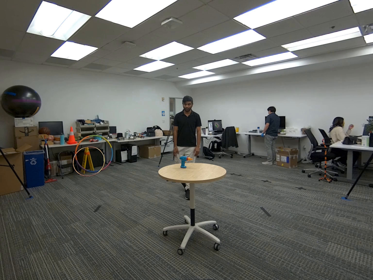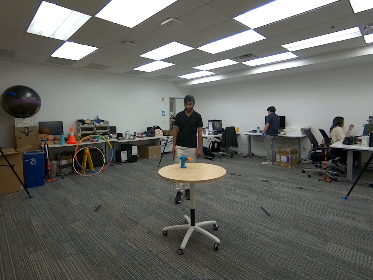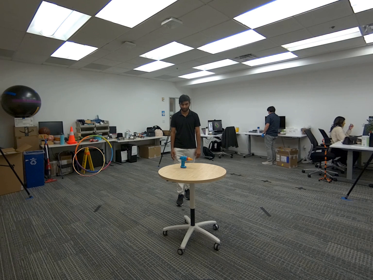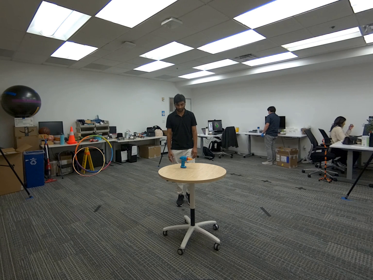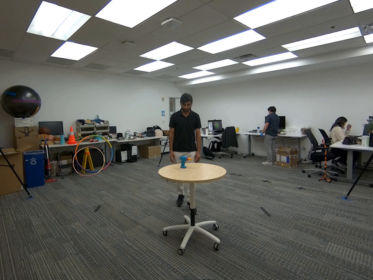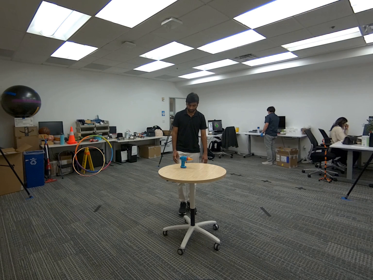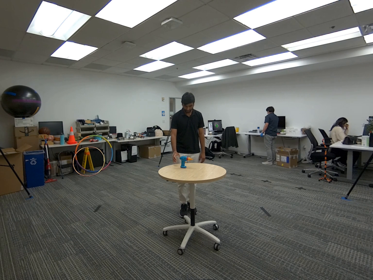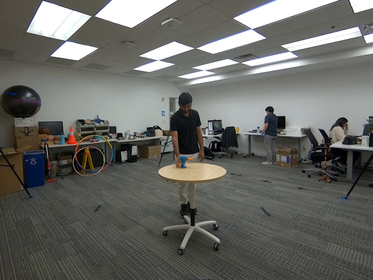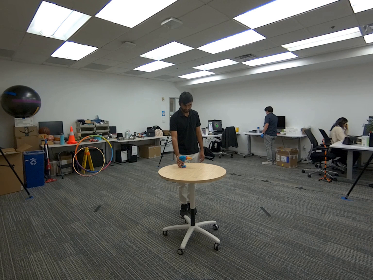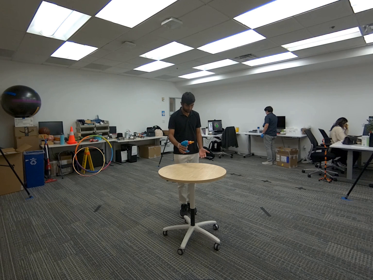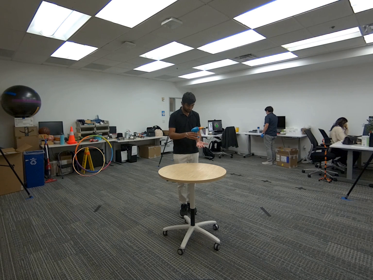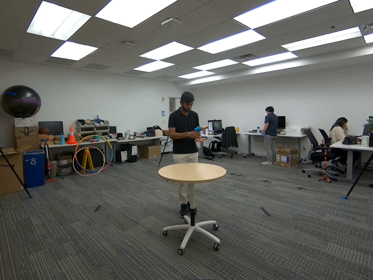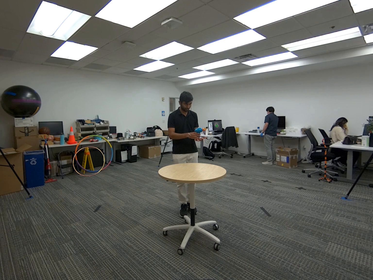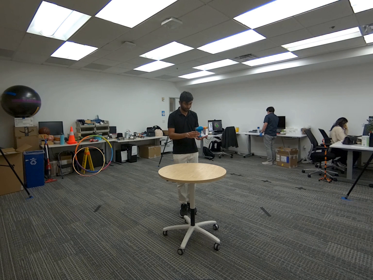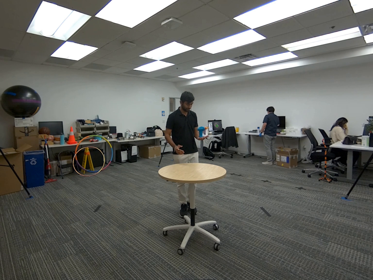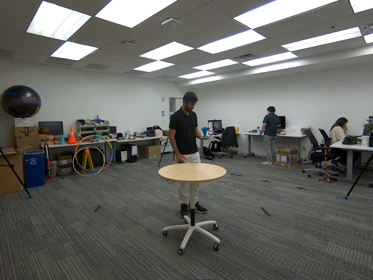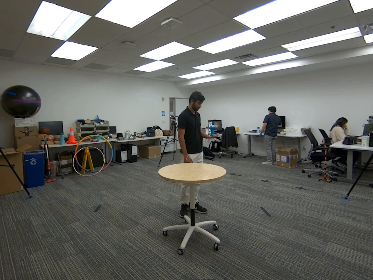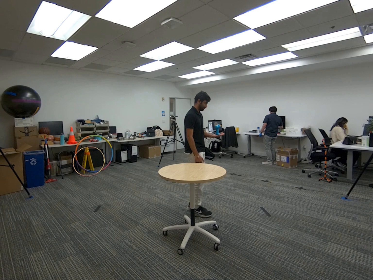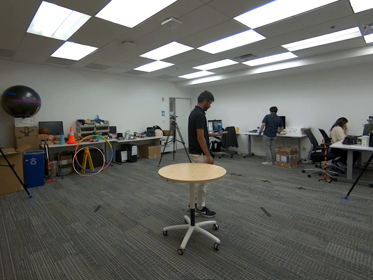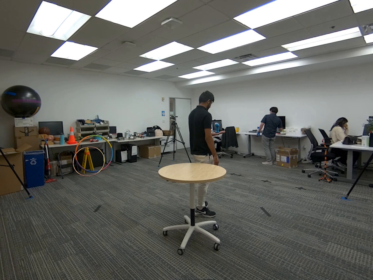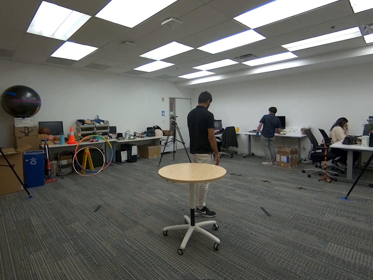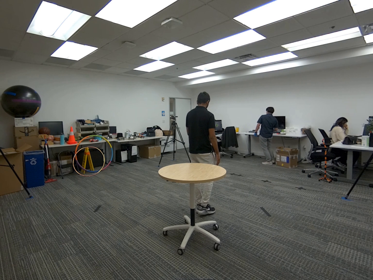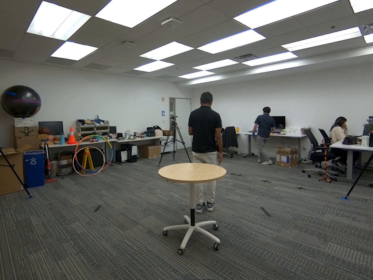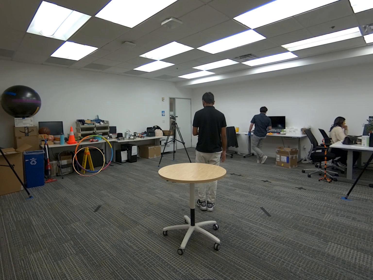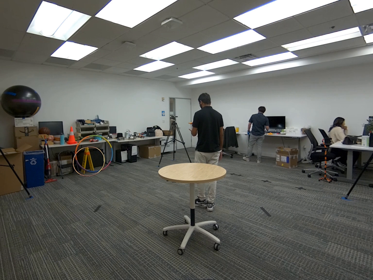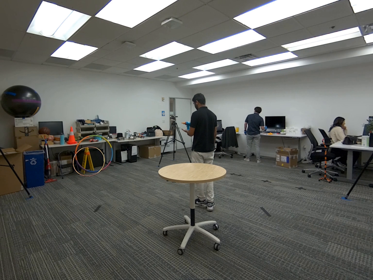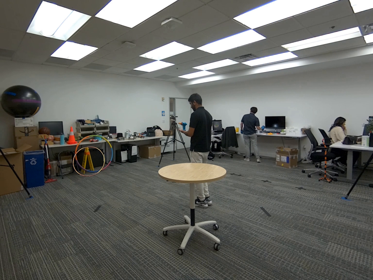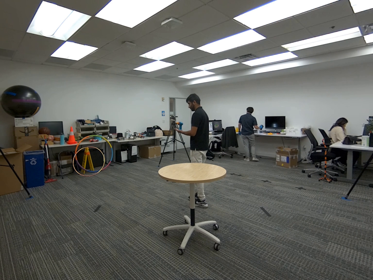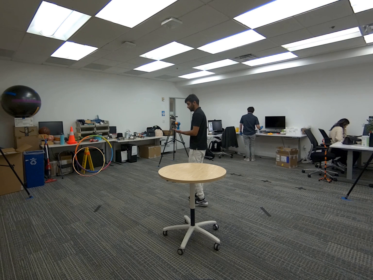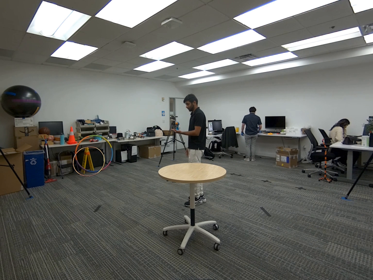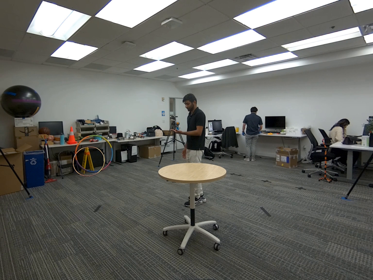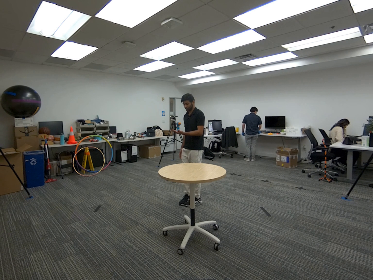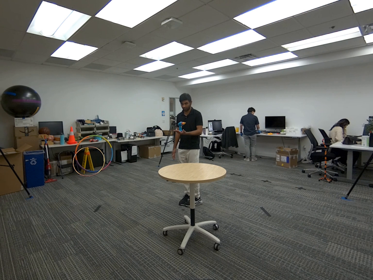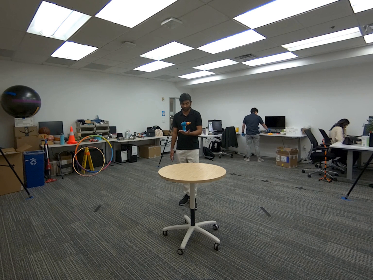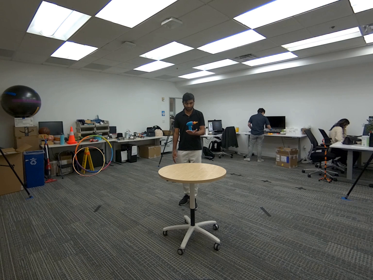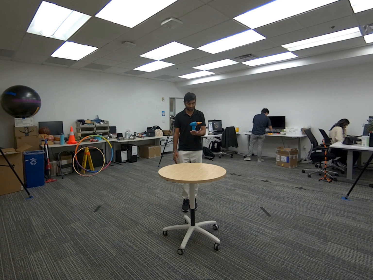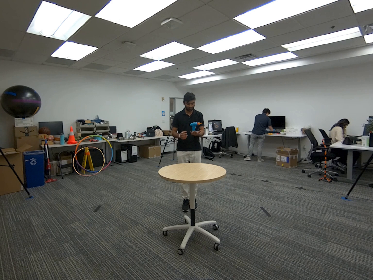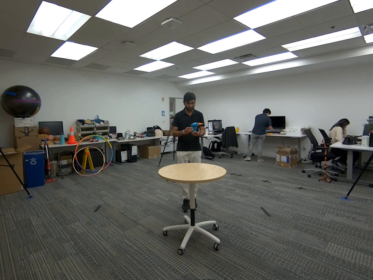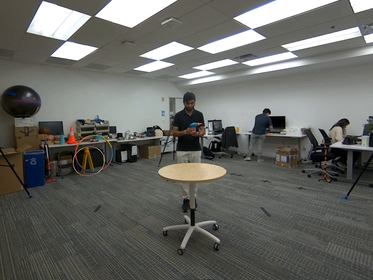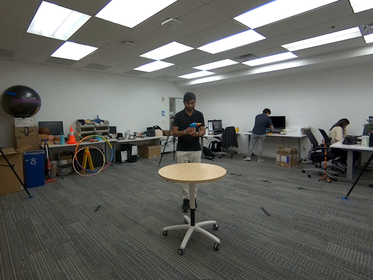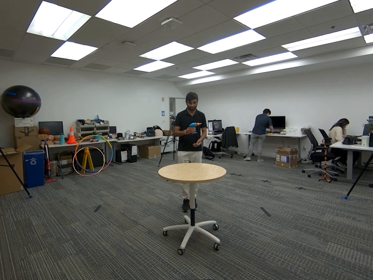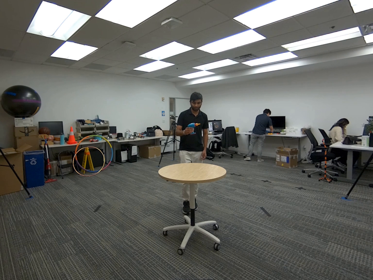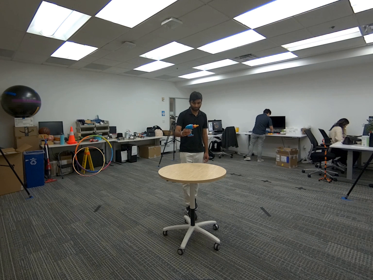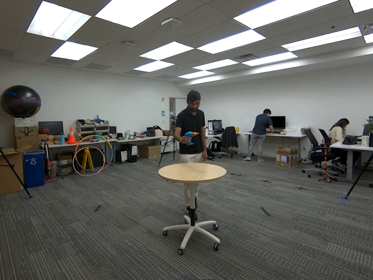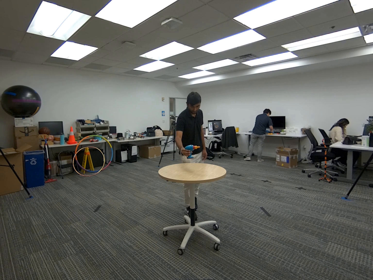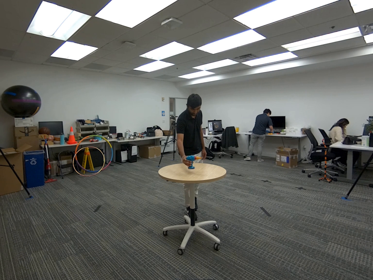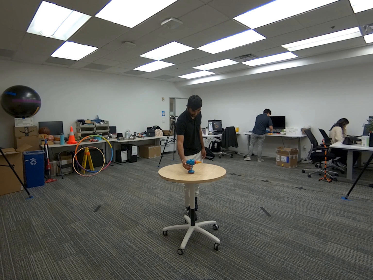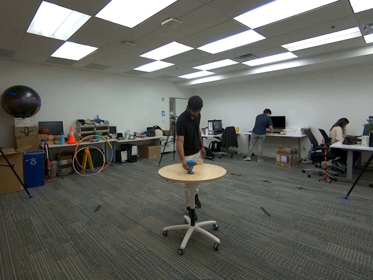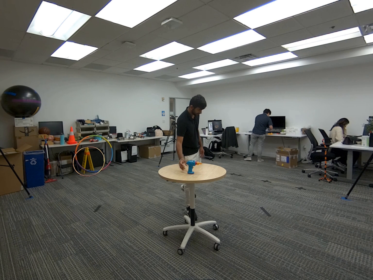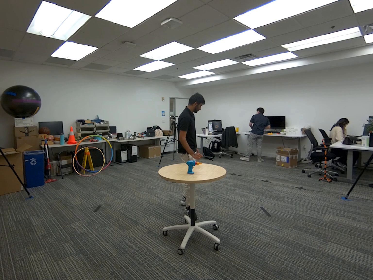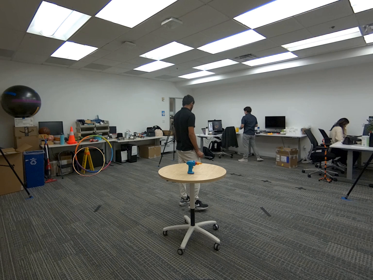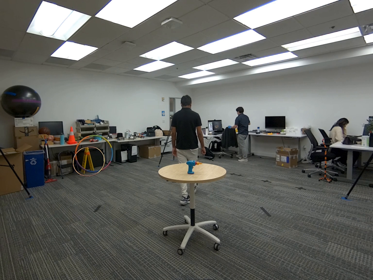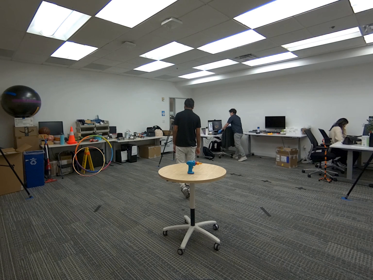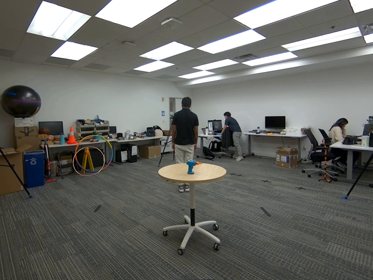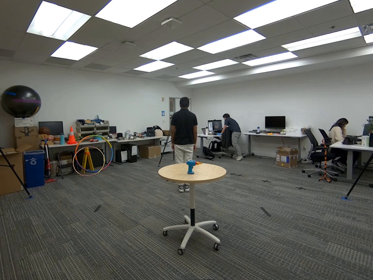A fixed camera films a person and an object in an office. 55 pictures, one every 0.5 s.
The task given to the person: Walk over to the toy drill on the round table and pick up the toy drill. Balance the toy drill on the palm of your hand and proceed to rotate so that the cameras get a view of the toy drill.
